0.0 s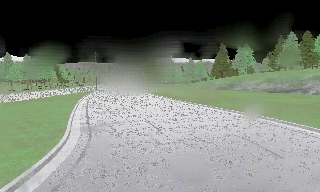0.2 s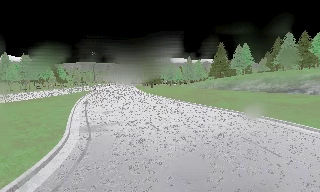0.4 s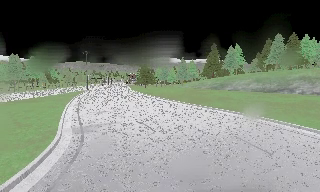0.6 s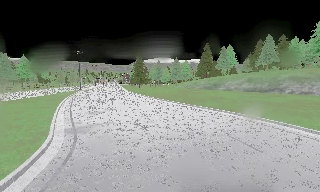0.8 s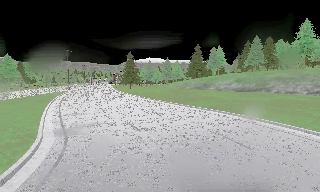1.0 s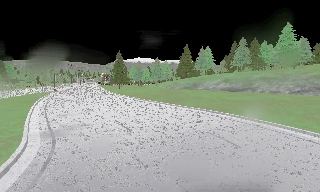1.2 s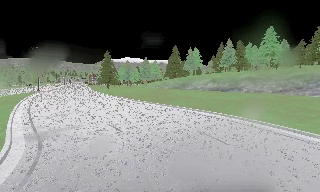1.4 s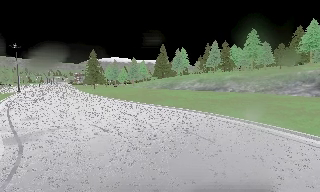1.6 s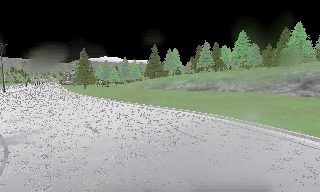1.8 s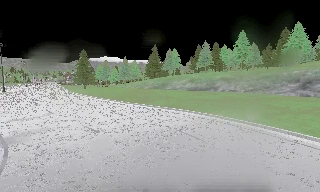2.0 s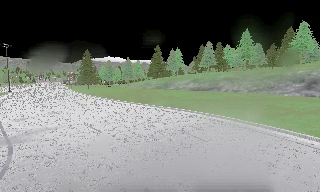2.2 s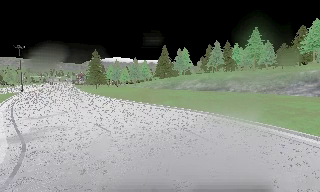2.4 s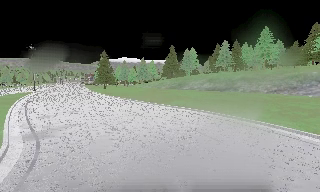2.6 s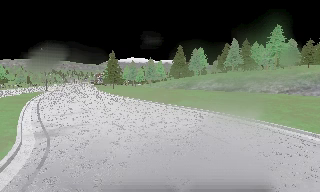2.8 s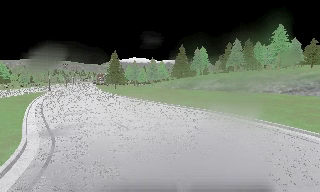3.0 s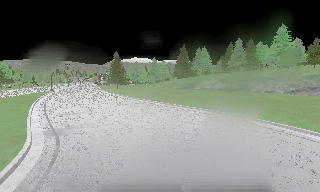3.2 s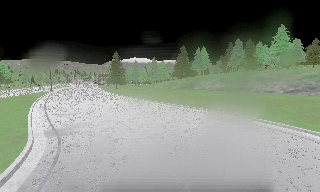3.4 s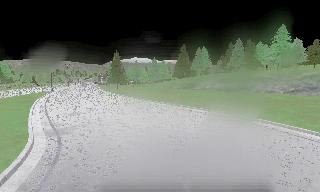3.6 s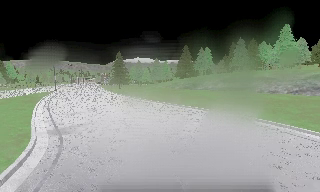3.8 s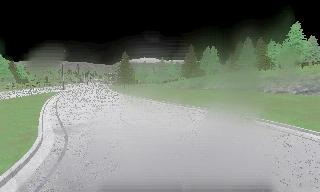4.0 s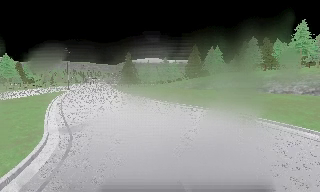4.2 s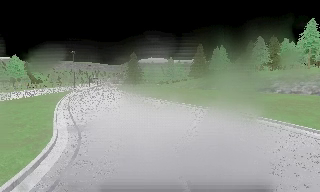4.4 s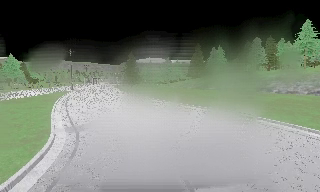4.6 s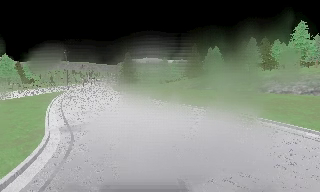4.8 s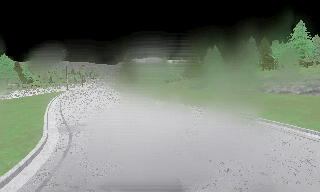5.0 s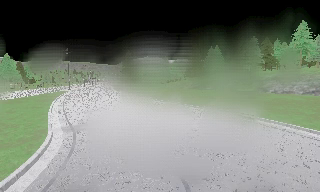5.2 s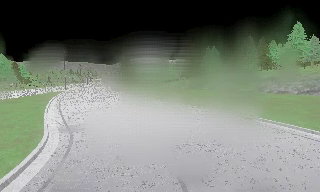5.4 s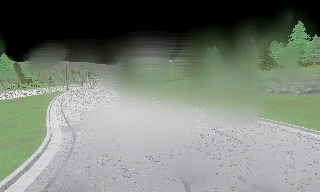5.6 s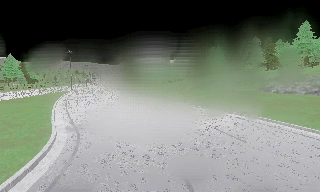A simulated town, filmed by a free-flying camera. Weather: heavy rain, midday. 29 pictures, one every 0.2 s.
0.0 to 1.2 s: The camera pans to its right, which is clockwise from overhead, by about 15 degrees.
1.2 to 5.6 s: The camera travels backward, about 0.5 m, so what stands in front gets smaller.
The film runs backward here.
